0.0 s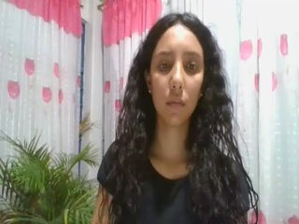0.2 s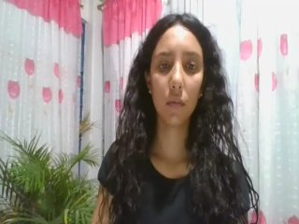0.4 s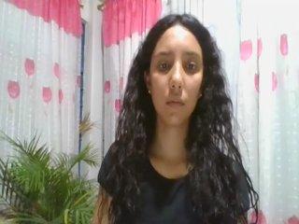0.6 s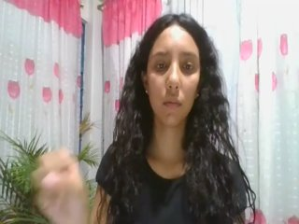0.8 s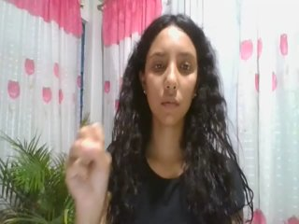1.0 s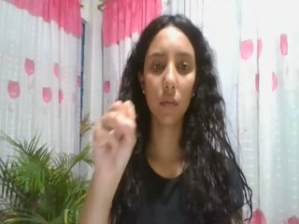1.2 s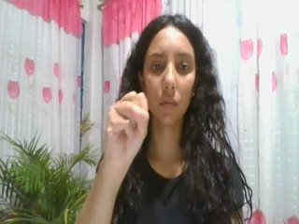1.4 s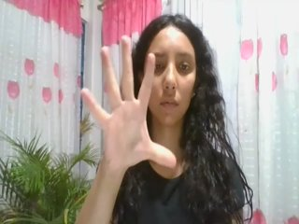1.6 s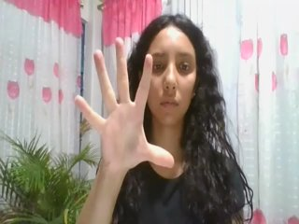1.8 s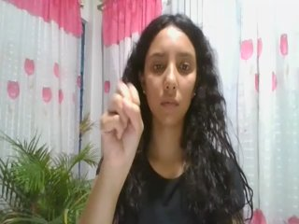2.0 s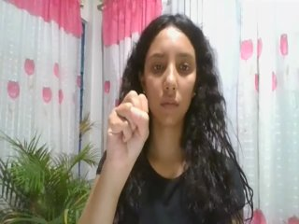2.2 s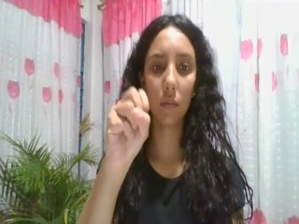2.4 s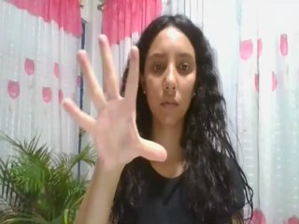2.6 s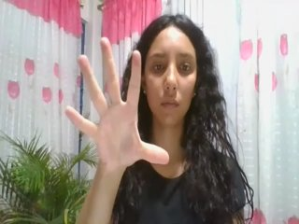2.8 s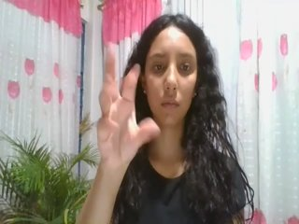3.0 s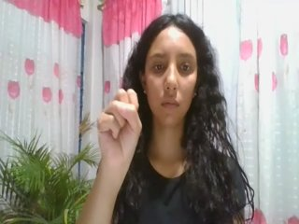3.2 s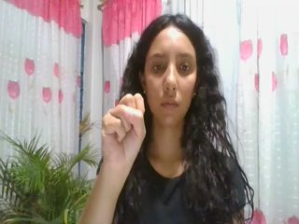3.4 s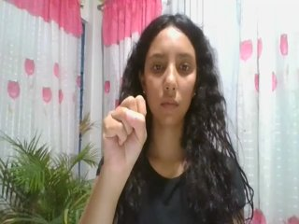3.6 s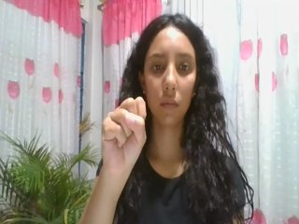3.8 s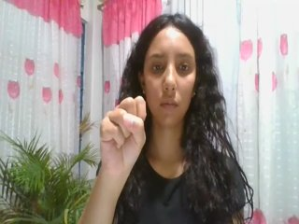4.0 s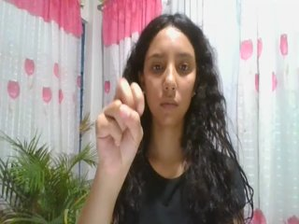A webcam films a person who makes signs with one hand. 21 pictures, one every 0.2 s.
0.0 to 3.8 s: Open twice.
